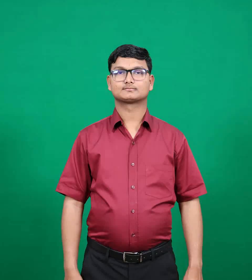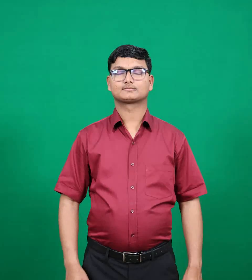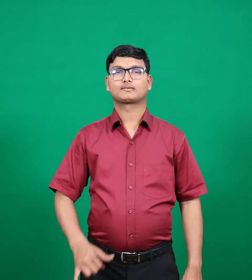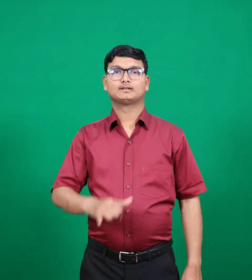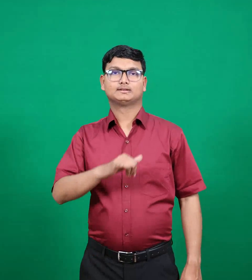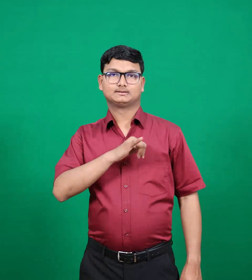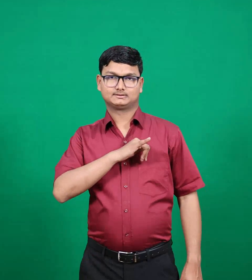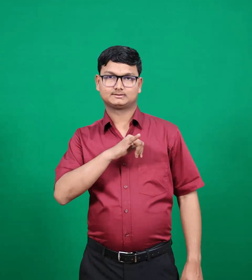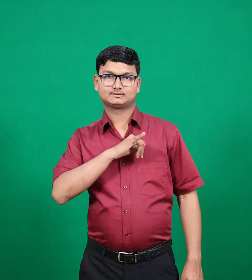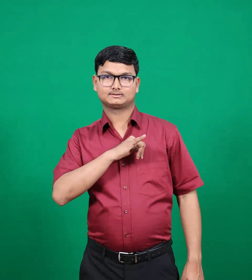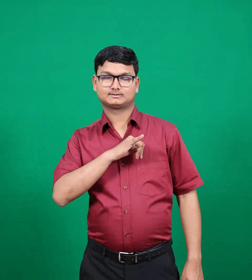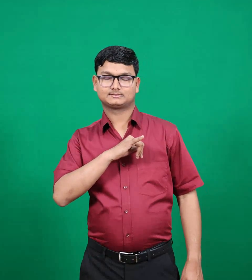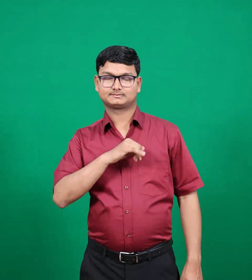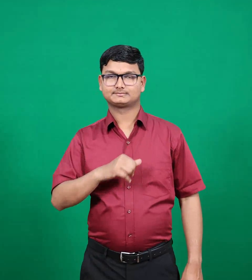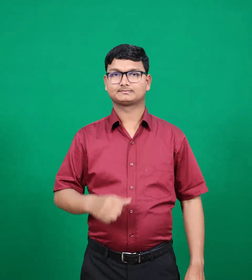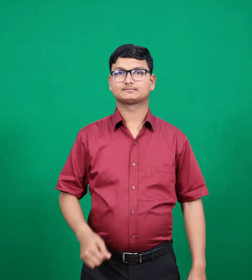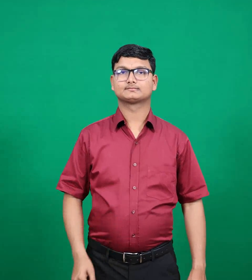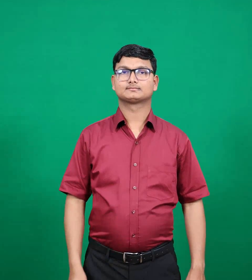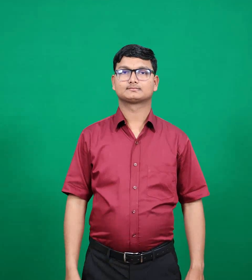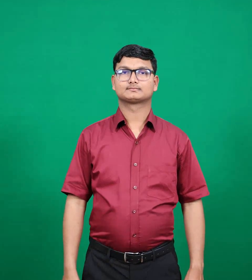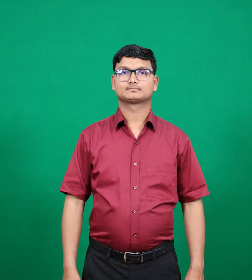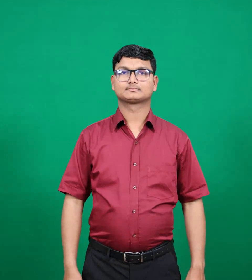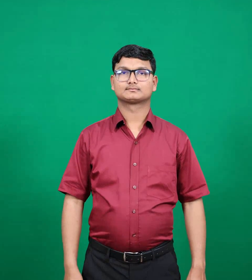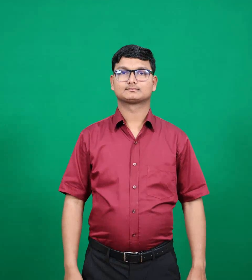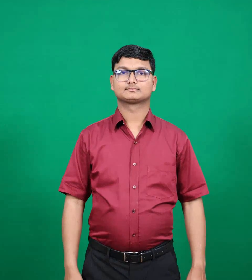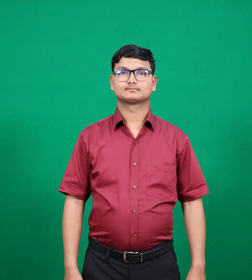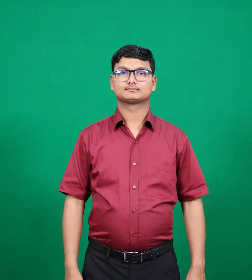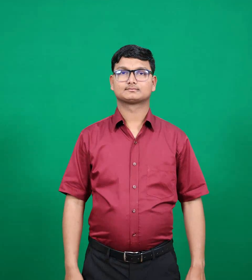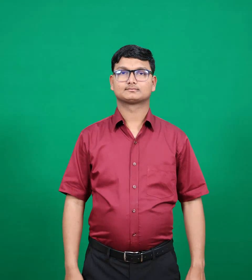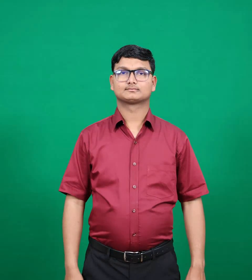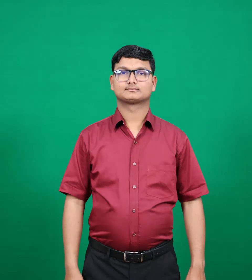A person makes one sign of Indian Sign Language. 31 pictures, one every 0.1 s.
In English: micah
